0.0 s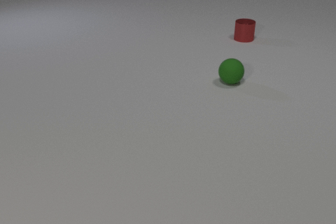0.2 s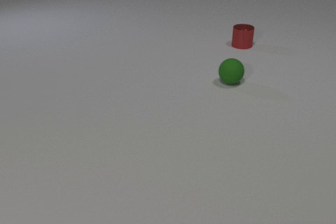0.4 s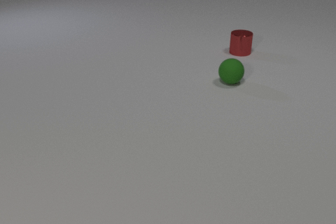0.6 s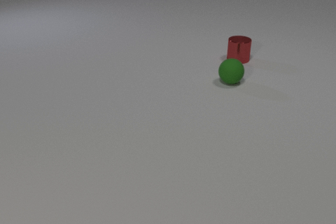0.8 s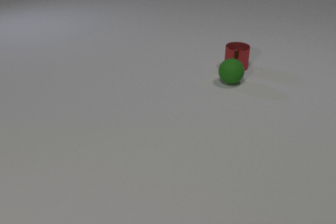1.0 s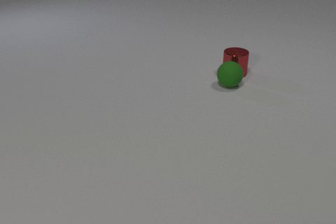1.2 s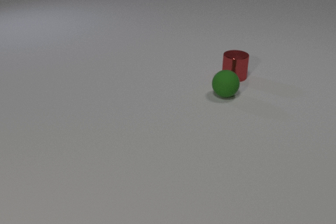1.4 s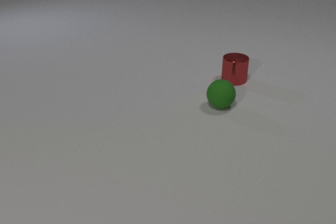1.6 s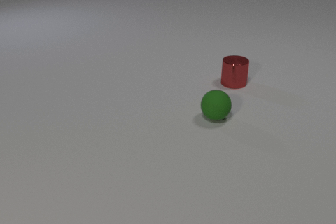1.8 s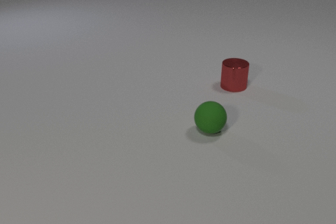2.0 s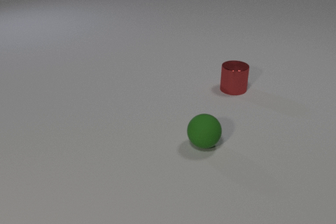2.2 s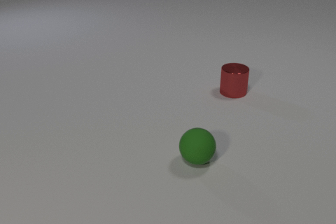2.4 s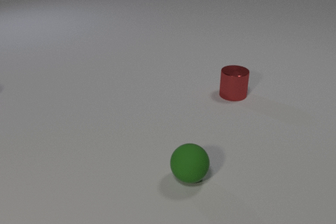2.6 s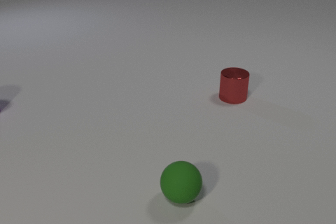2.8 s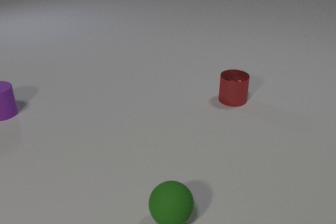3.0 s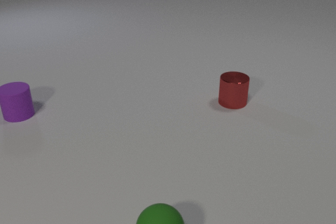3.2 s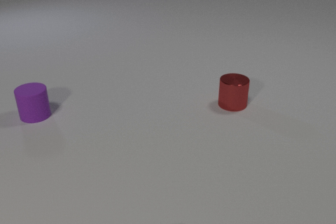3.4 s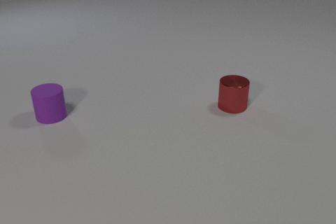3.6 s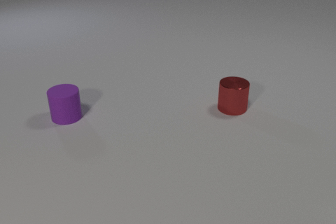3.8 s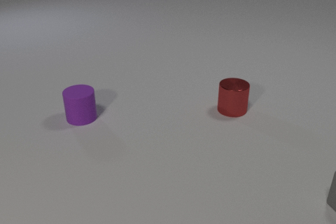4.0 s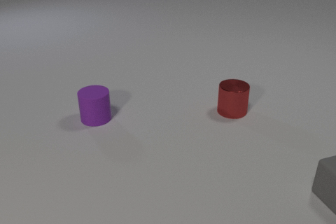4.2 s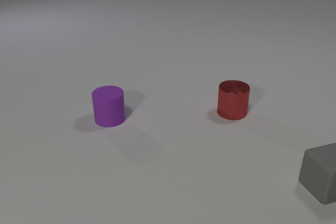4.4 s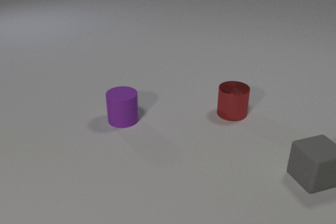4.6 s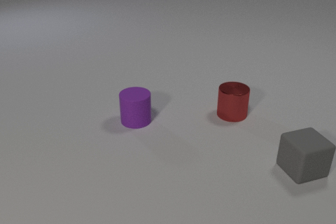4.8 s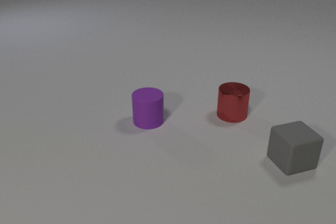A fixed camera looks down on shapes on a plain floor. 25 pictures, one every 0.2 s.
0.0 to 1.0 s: The red metal cylinder slides toward the camera. The green rubber sphere rolls toward the camera. The red metal cylinder and the green rubber sphere collide.
1.0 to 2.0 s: The red metal cylinder slides toward the camera. The green rubber sphere rolls toward the camera.
2.0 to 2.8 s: The red metal cylinder slides toward the camera. The green rubber sphere rolls toward the camera. The purple rubber cylinder comes in at the left edge, slides to the right and toward the camera.
2.8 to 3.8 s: The red metal cylinder slides toward the camera. The green rubber sphere rolls toward the camera, leaves at the bottom edge. The gray rubber cube comes in at the right edge. The purple rubber cylinder slides to the right and toward the camera.
3.8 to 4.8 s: The red metal cylinder slides toward the camera. The gray rubber cube slides to the left and away from the camera. The purple rubber cylinder slides to the right.
What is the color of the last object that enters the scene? gray.
Are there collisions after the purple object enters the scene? no.
What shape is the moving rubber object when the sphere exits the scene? cylinder.
